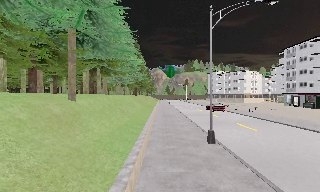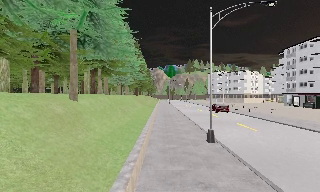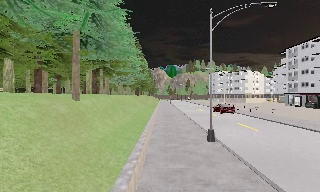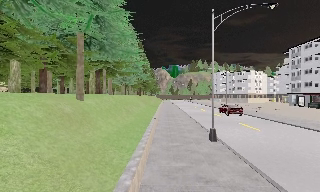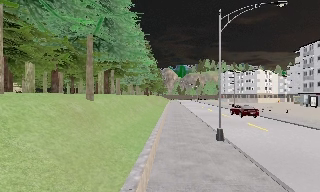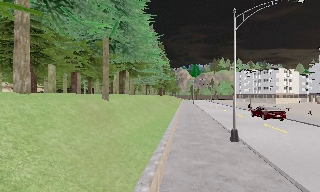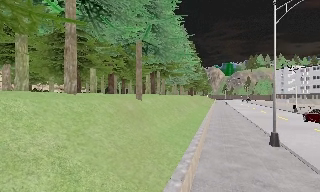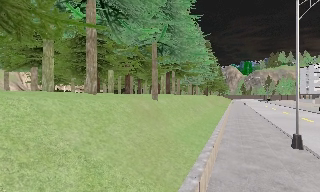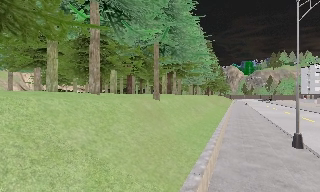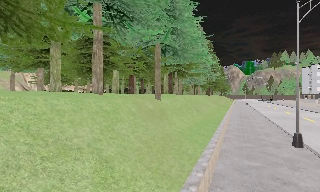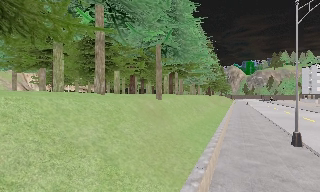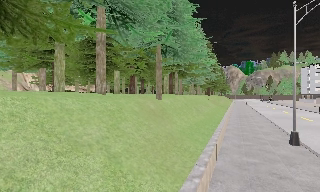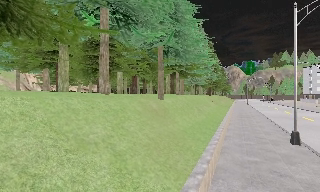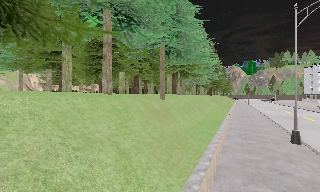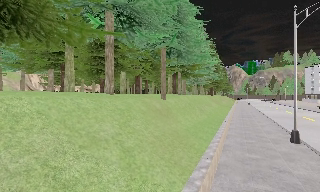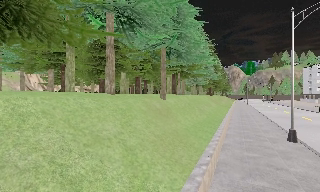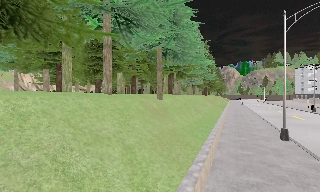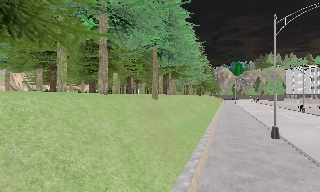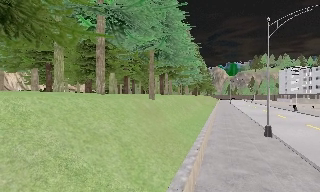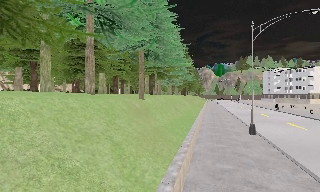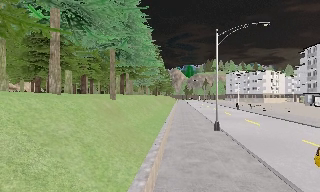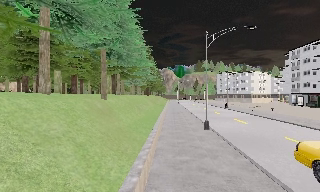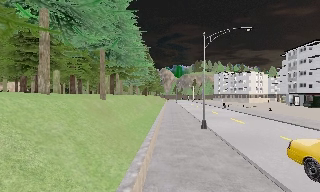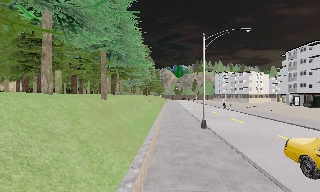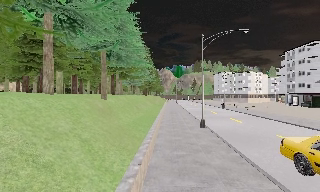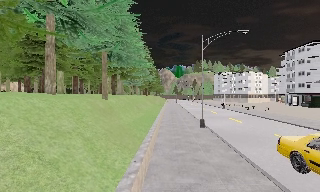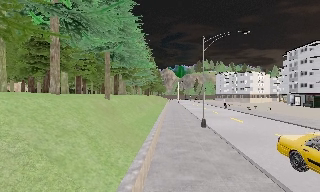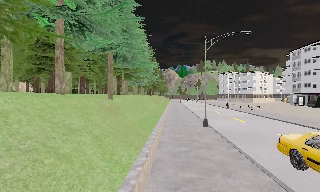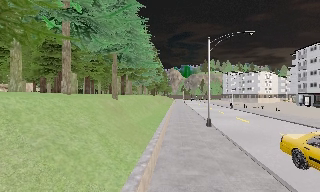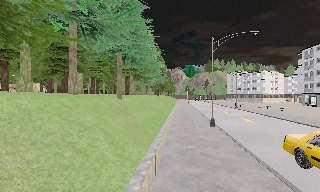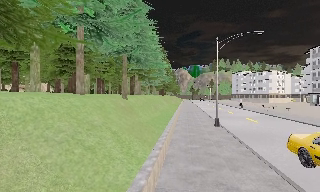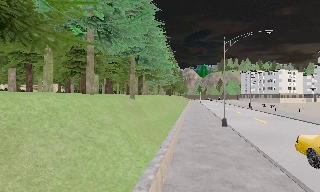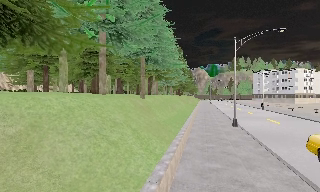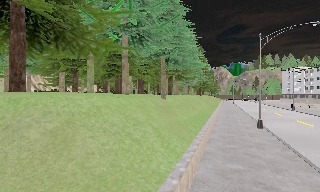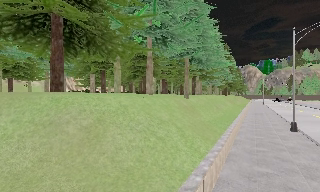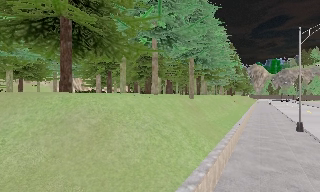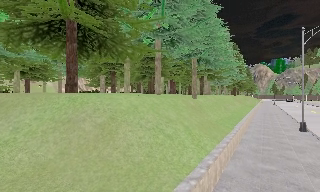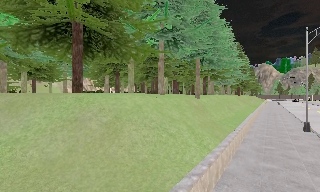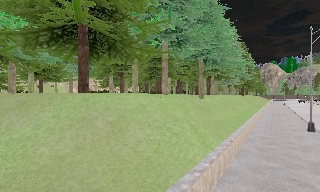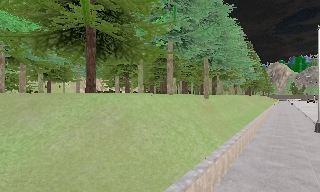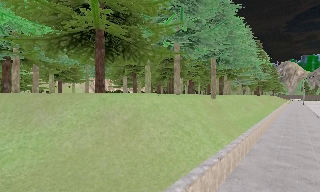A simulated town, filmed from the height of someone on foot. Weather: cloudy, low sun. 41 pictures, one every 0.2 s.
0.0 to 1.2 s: The camera pans to its left, which is counterclockwise from overhead, by about 20 degrees. It travels backward, about 1 m, so what stands in front gets smaller.
1.2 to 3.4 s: The camera travels backward and to its left, about 2 m, so what stands in front gets smaller.
3.4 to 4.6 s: The scene slides to the left, as the camera pans about 20 degrees to its right. It travels backward, about 1 m, so what stands in front gets smaller.
4.6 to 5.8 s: The camera travels backward, about 1 m, so what stands in front gets smaller.
5.8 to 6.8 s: The camera swings to its left by about 25 degrees, and the scene slides to the right. It travels backward, about 1 m, so what stands in front gets smaller.
6.8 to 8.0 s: The camera travels backward, about 1 m, so what stands in front gets smaller.
The film runs backward here.
